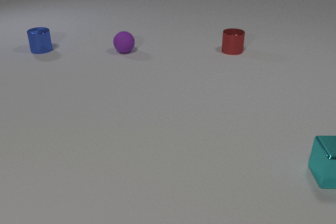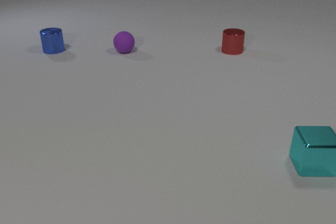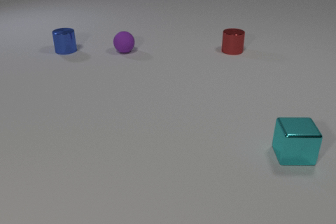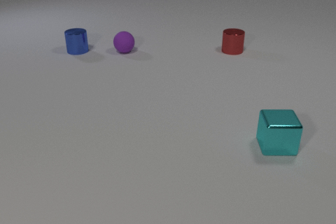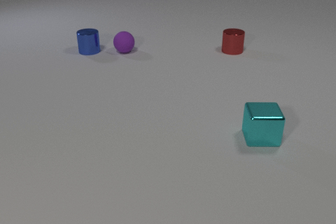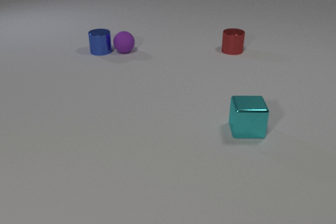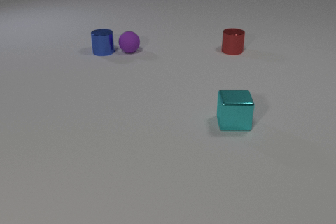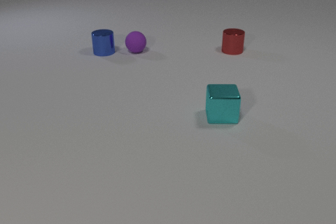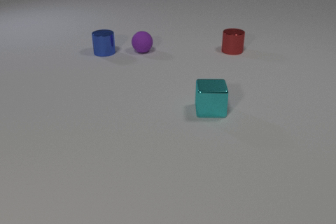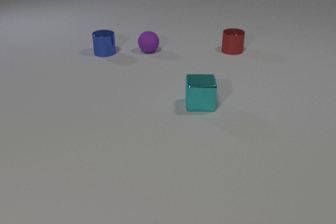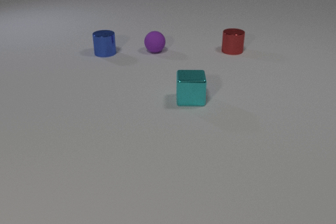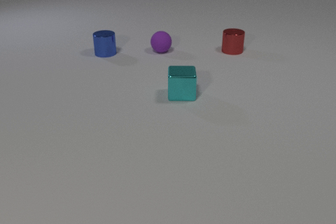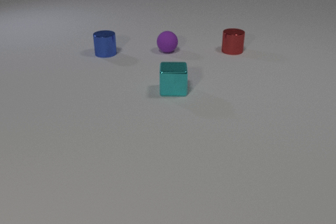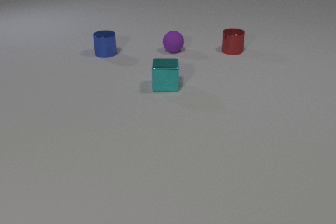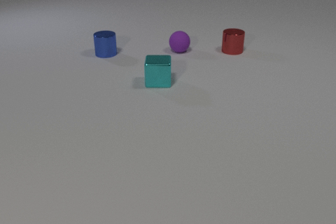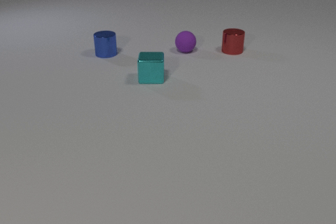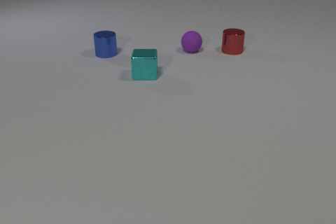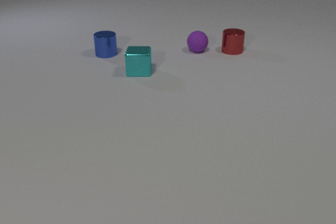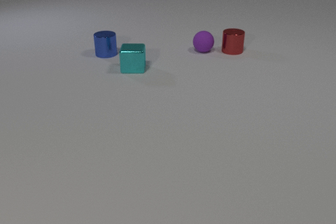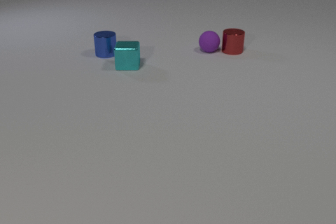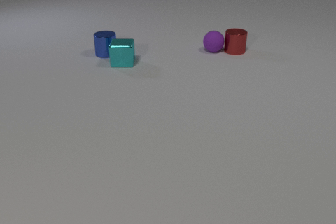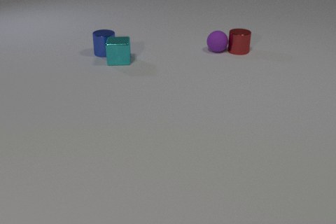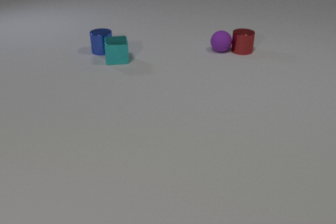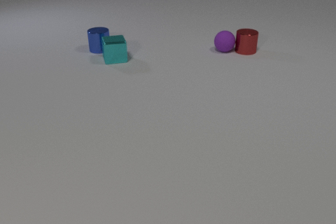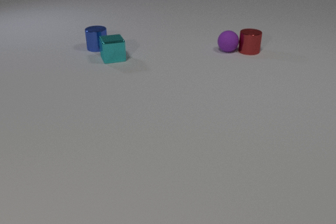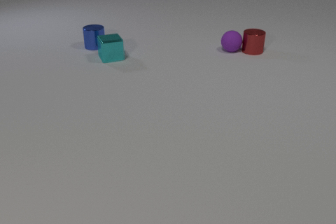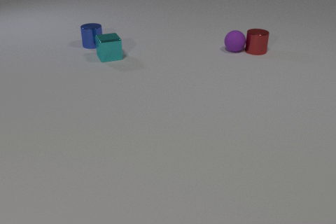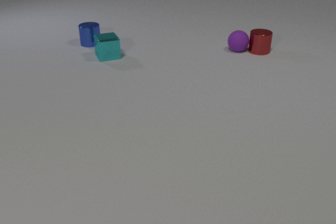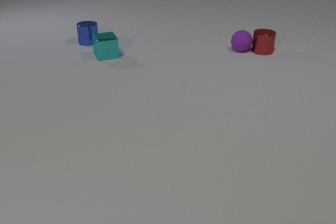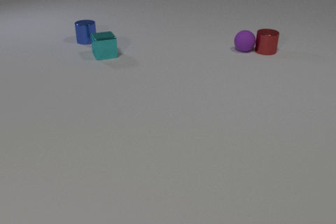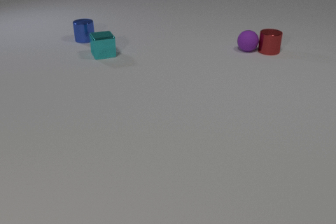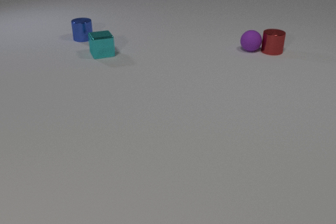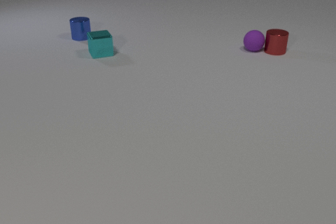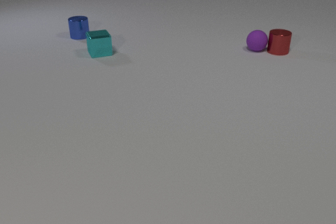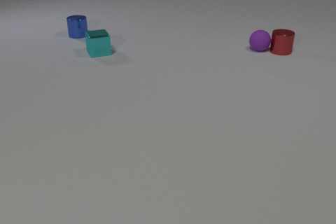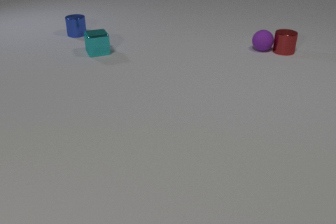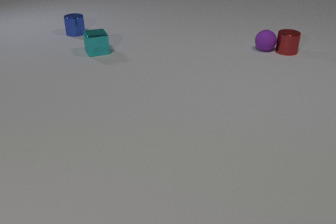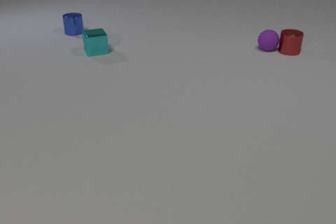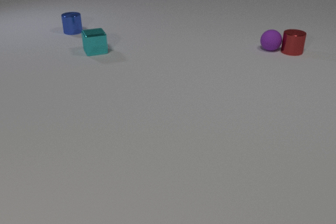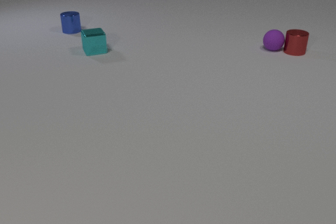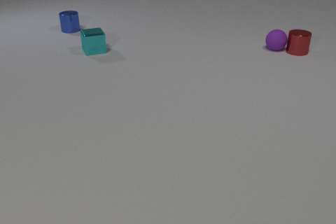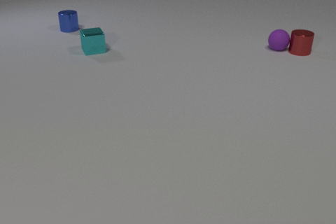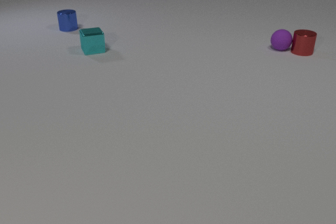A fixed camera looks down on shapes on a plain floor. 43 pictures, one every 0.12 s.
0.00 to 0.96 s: The blue metal cylinder slides to the right. The purple rubber sphere rolls to the right. The cyan metal cube slides to the left and away from the camera. The blue metal cylinder and the purple rubber sphere collide.
0.96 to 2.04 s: The purple rubber sphere rolls to the right. The cyan metal cube slides away from the camera and to the left.
2.04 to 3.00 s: The blue metal cylinder slides away from the camera and to the left. The purple rubber sphere rolls to the right. The cyan metal cube slides away from the camera and to the left, spins so that its near face slides to the right, counterclockwise seen from above. The red metal cylinder slides to the right. The purple rubber sphere and the red metal cylinder collide. The blue metal cylinder and the cyan metal cube collide.
3.00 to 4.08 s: The blue metal cylinder slides away from the camera and to the left. The purple rubber sphere rolls to the right. The cyan metal cube slides away from the camera and to the left. The red metal cylinder slides to the right.
4.08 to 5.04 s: The blue metal cylinder slides away from the camera. The purple rubber sphere rolls to the right. The cyan metal cube slides away from the camera and to the left. The red metal cylinder slides to the right.
What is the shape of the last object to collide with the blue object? cube.
What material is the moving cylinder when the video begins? metal.
How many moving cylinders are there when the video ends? 2.
